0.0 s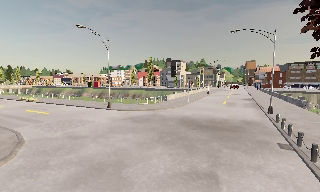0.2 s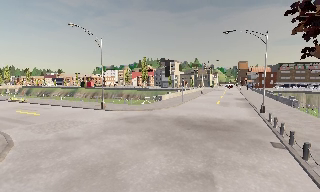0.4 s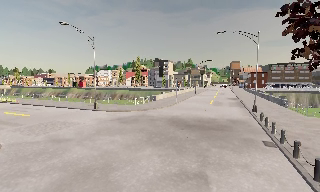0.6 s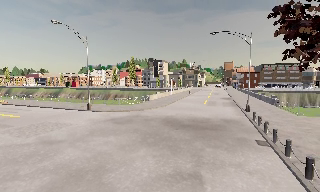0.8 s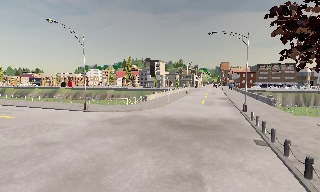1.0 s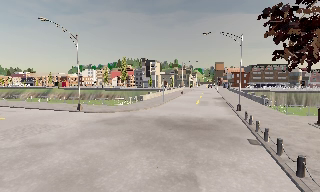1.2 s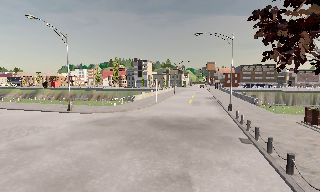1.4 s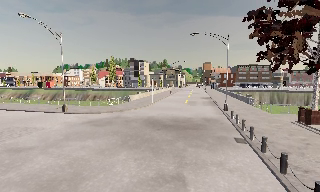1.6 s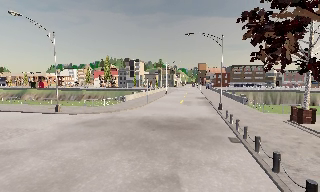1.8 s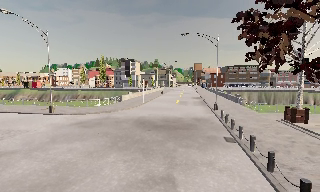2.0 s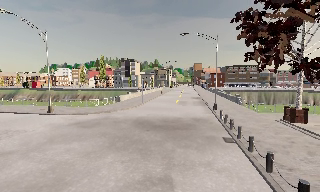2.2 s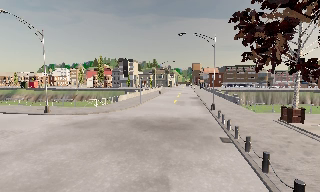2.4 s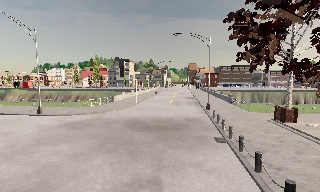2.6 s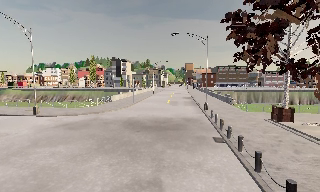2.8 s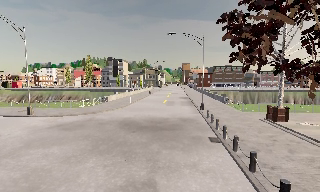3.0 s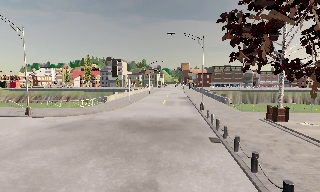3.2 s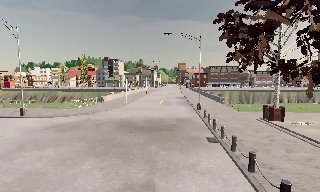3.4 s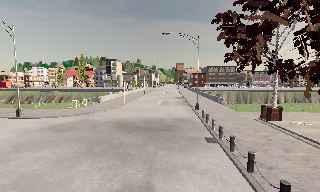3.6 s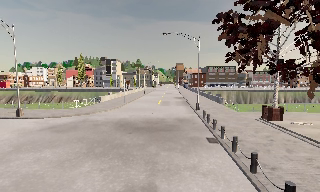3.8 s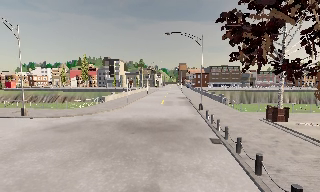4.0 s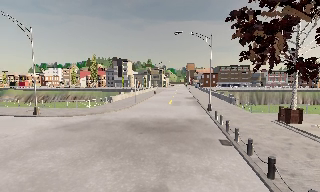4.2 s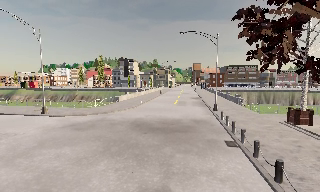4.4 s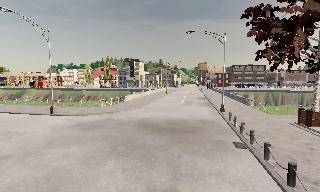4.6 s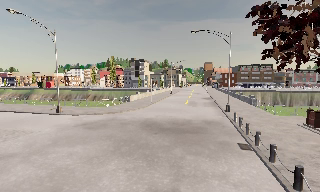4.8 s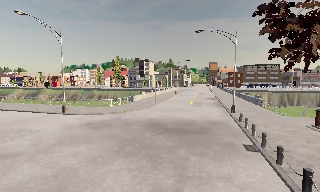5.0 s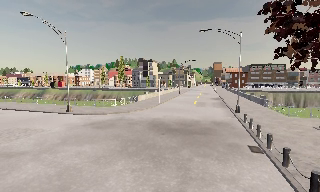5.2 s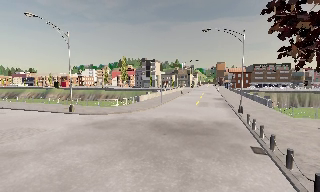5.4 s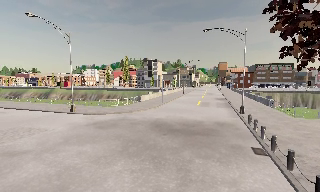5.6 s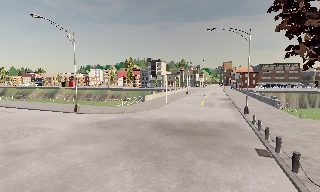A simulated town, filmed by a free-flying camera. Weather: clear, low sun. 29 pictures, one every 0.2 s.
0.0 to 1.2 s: The camera swings to its right by about 10 degrees, and the scene slides to the left.
1.2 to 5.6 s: The camera travels forward, about 1 m, so what stands in front looms larger.
The film runs forward here.
